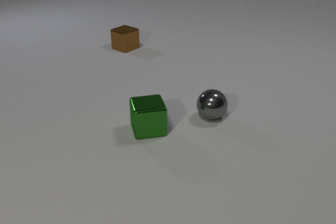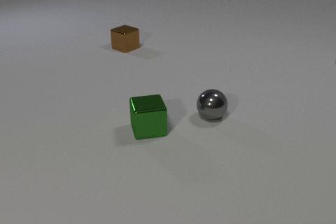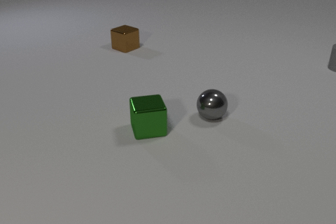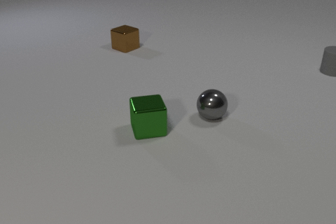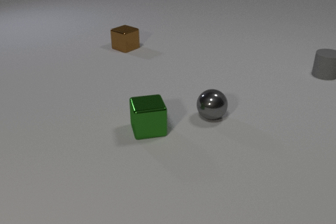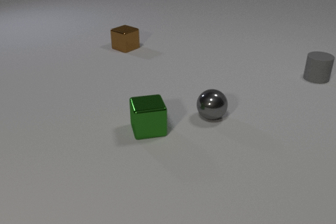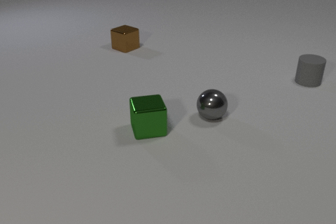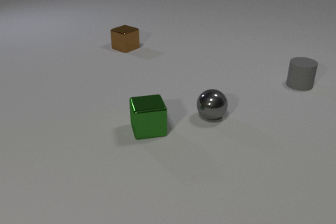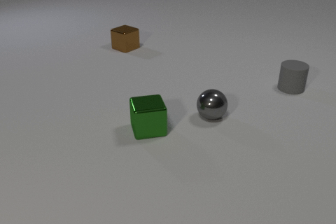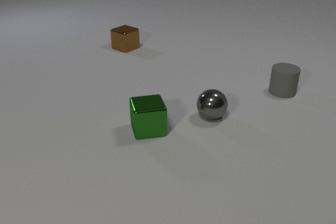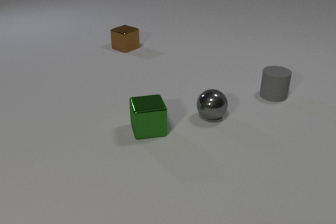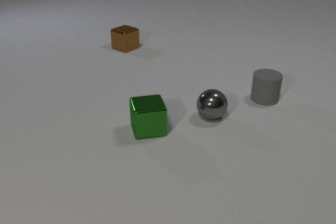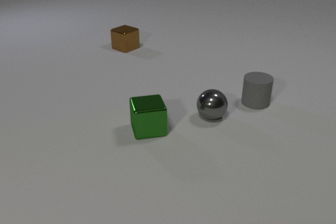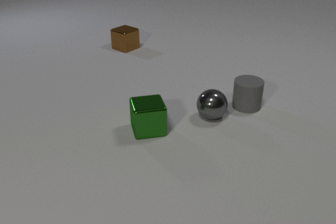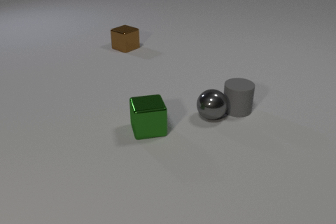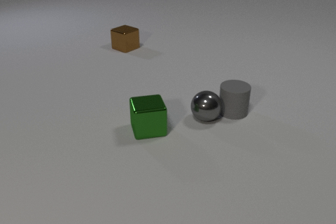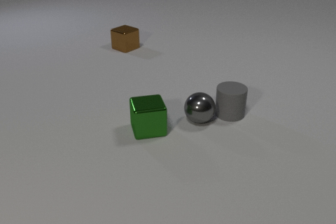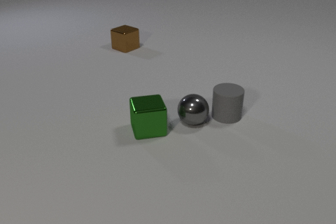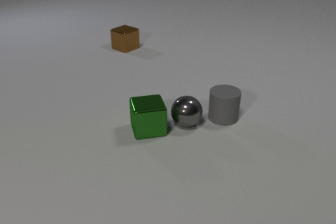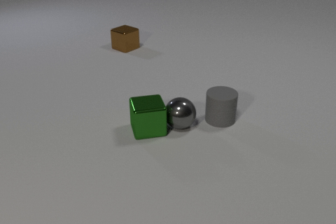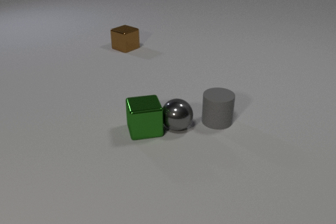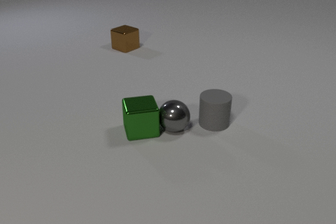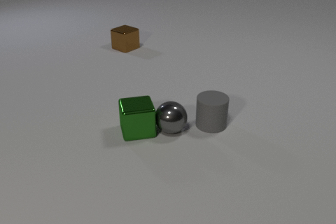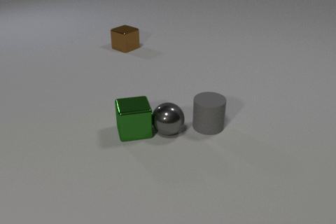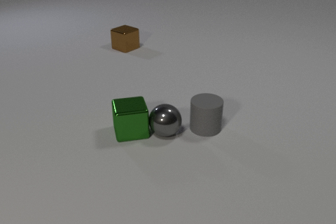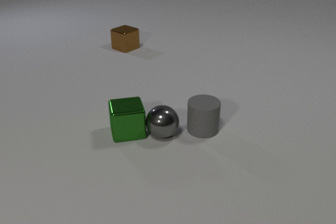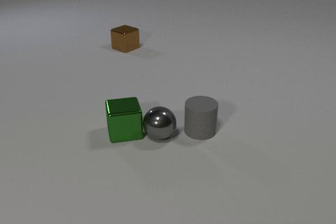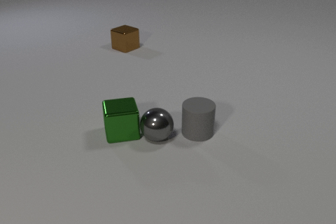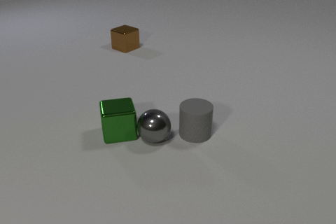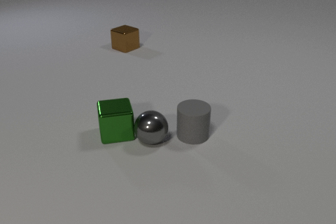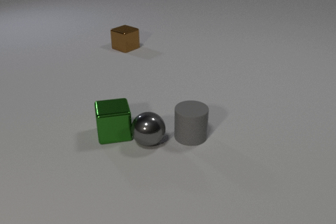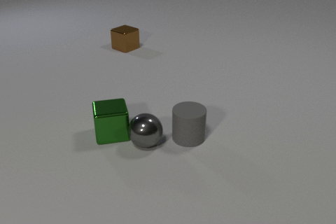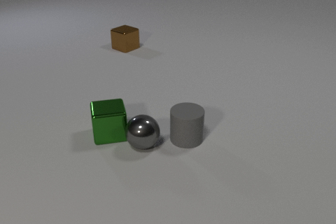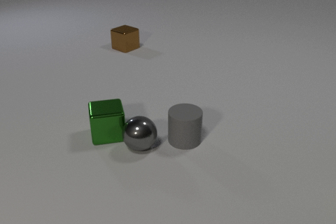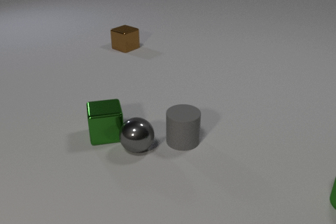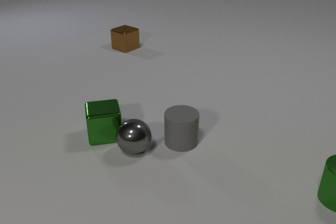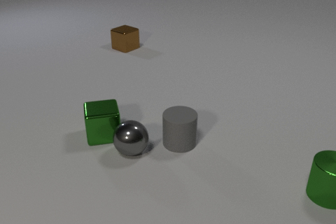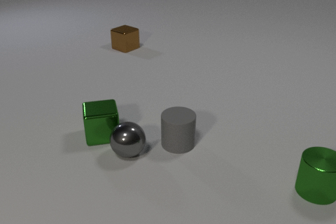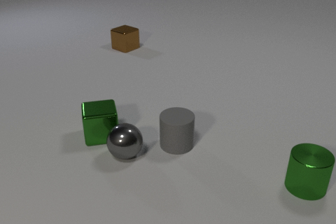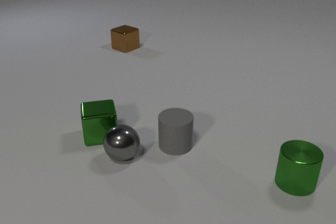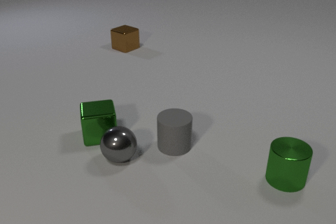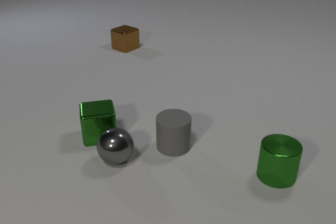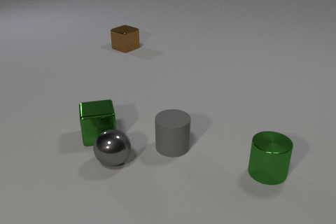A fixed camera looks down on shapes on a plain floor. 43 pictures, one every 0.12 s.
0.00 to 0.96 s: The gray rubber cylinder comes in at the right edge, slides toward the camera and to the left.
0.96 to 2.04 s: The gray rubber cylinder slides toward the camera and to the left. The gray metal sphere rolls to the left and toward the camera. The gray rubber cylinder and the gray metal sphere collide.
2.04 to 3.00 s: The gray rubber cylinder slides toward the camera and to the left. The gray metal sphere rolls to the left and toward the camera. The green metal cube slides to the left. The gray metal sphere and the green metal cube collide.
3.00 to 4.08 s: The gray rubber cylinder slides toward the camera and to the left. The gray metal sphere rolls to the left and toward the camera. The green metal cylinder comes in at the right edge. The green metal cube slides to the left.
4.08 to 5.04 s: The gray rubber cylinder slides toward the camera and to the left. The gray metal sphere rolls to the left and toward the camera. The green metal cylinder slides to the left. The green metal cube slides to the left.
How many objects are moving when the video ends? 4.
What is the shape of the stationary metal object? cube.
What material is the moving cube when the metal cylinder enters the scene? metal.
